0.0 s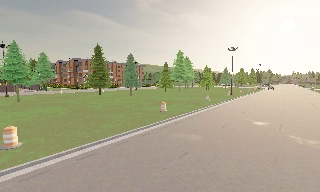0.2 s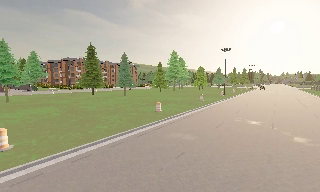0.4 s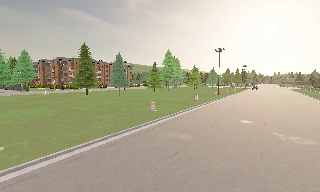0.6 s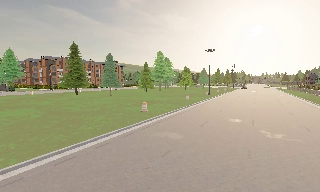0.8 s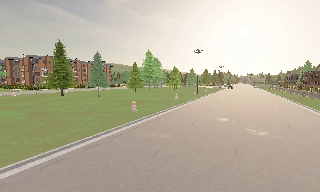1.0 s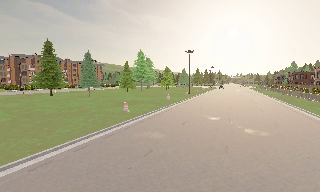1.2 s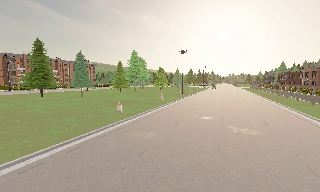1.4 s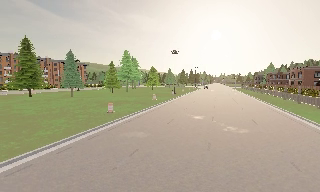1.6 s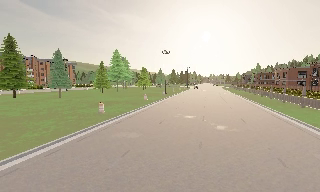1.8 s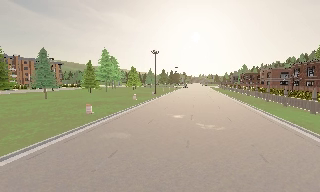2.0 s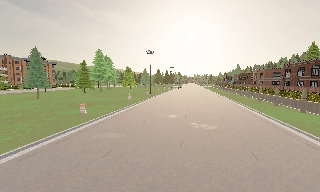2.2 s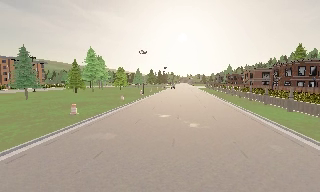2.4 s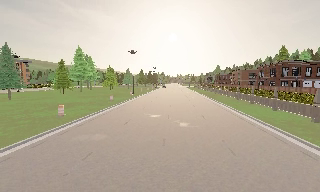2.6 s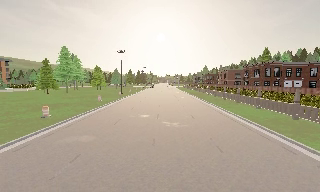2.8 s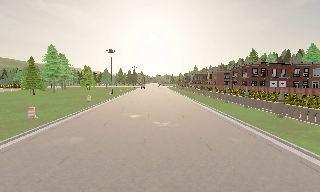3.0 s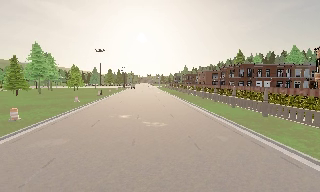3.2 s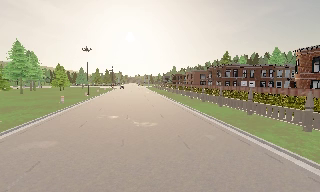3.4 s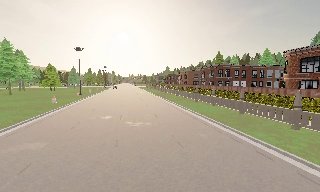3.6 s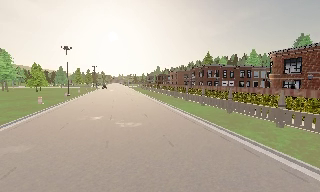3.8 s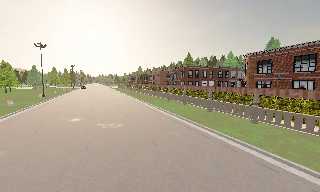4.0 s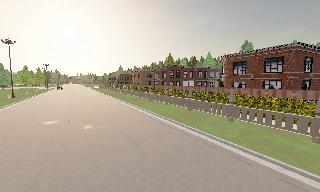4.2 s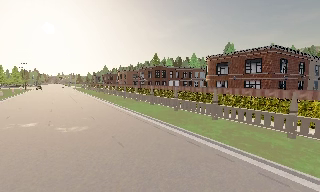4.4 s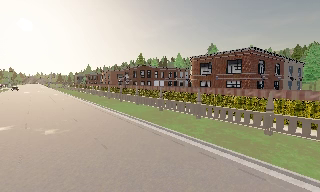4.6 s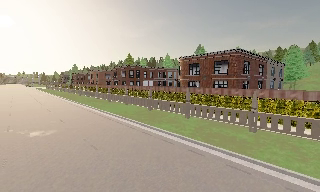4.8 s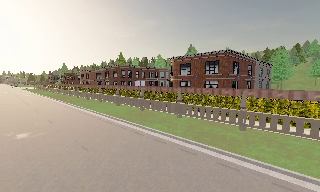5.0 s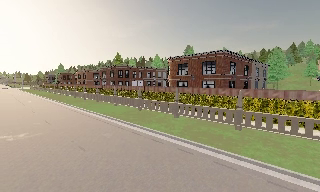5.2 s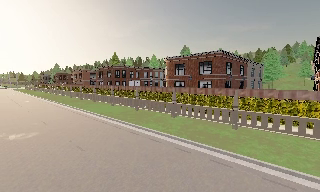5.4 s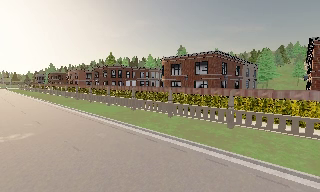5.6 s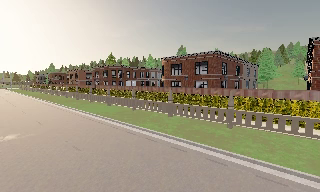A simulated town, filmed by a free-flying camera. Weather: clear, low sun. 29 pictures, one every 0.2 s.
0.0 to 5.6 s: The camera pans to its right, which is clockwise from overhead, by about 85 degrees. It travels backward, about 1.5 m.
The film runs backward here.
